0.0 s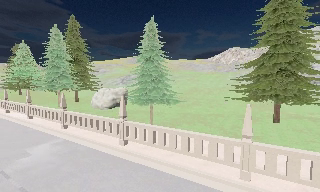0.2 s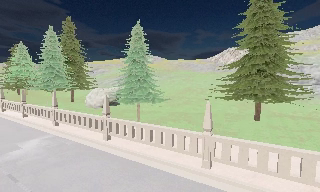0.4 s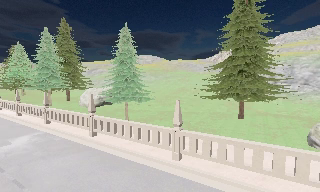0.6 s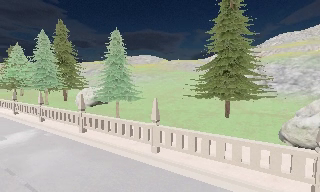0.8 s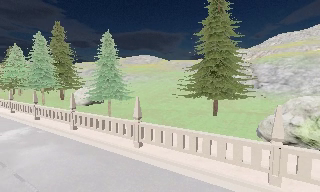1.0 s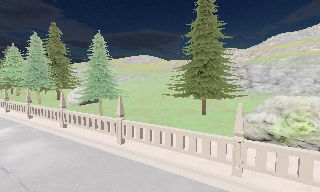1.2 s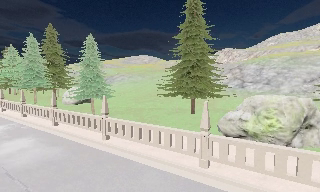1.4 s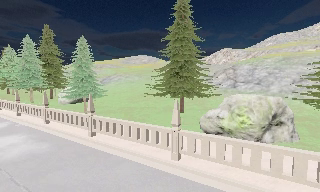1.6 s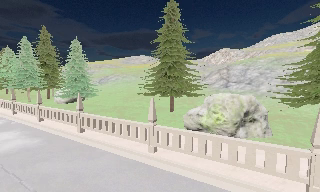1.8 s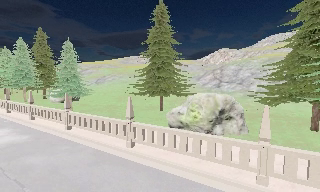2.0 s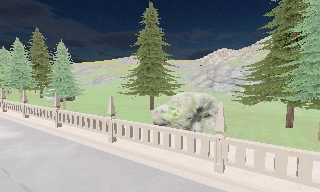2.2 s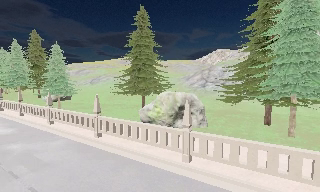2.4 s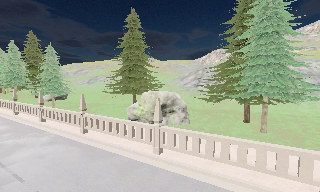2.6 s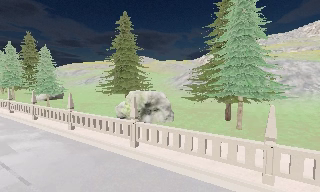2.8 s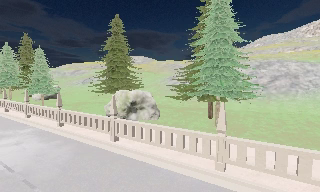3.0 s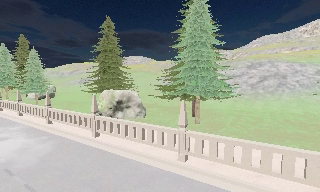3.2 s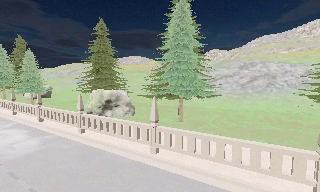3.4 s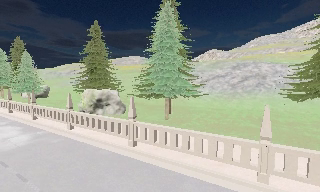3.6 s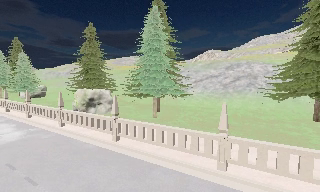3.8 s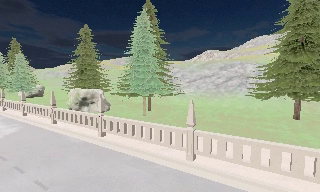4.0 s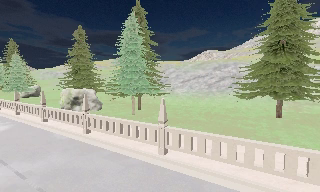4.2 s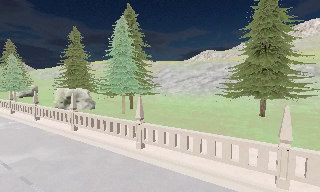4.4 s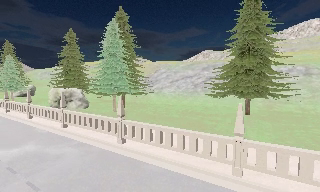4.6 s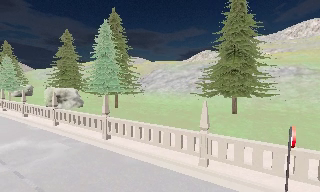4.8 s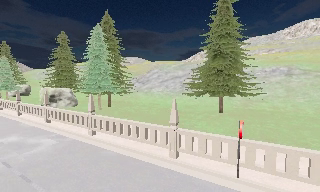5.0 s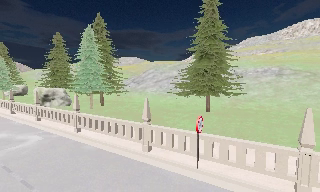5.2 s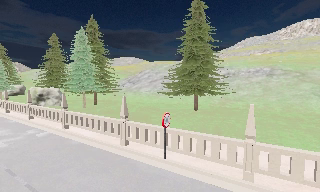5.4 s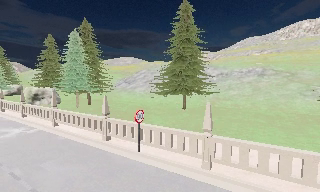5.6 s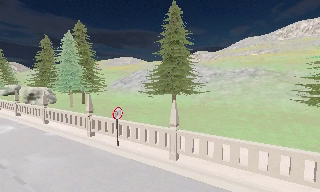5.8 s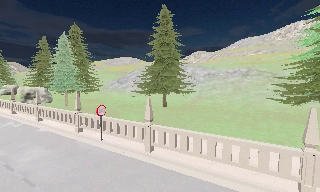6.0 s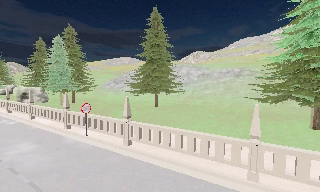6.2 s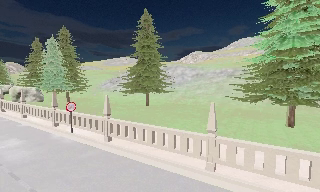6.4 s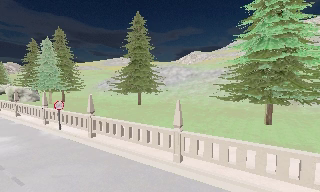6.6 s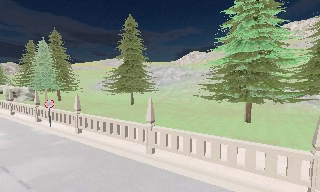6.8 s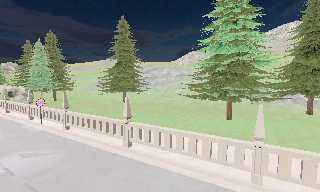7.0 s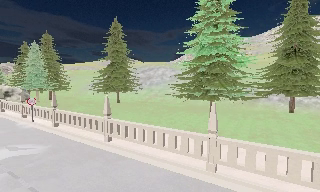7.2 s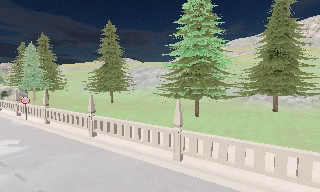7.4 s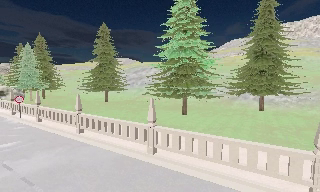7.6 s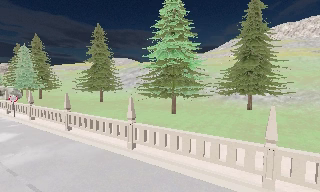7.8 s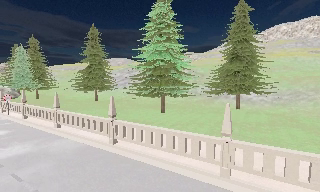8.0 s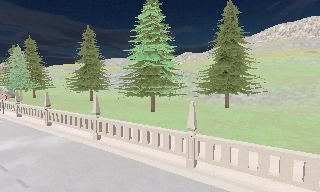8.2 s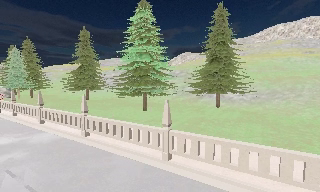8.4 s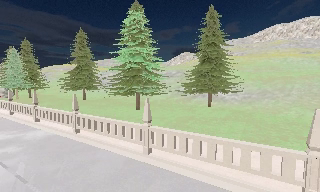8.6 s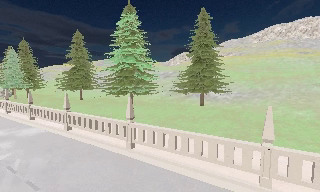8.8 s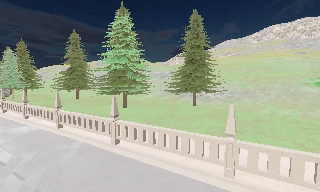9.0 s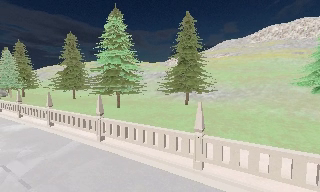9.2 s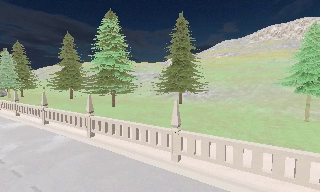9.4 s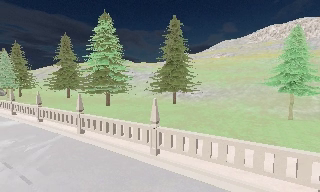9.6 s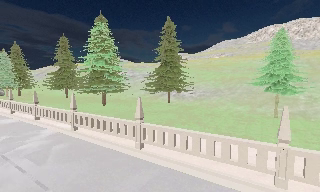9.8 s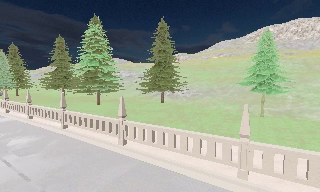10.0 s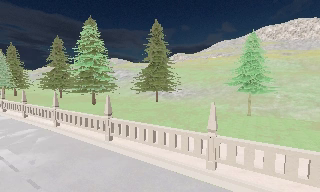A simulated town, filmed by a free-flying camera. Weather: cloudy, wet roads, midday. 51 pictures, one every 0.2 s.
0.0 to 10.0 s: The camera travels to its right and backward, about 70 m, so close, fixed things drift to the left.
The film runs backward here.
